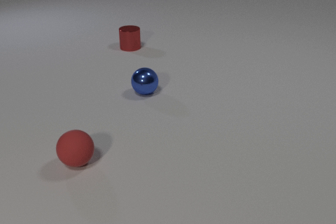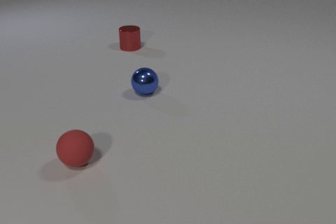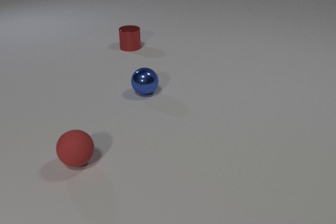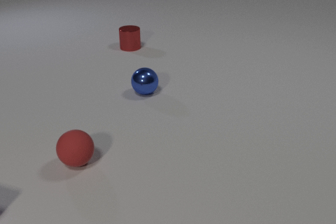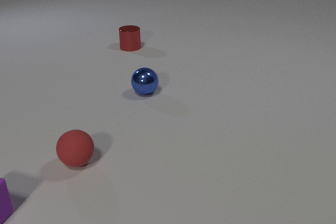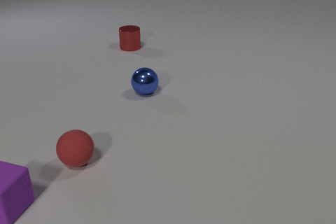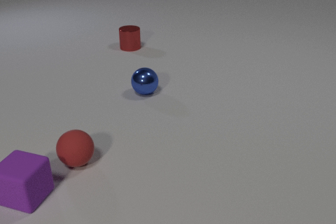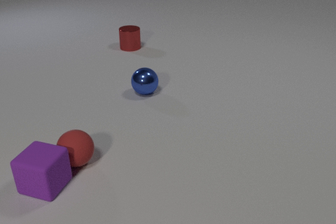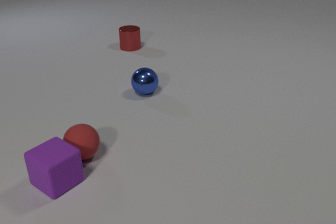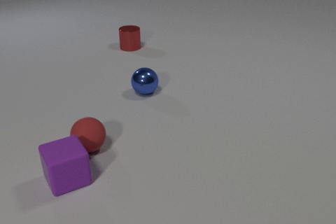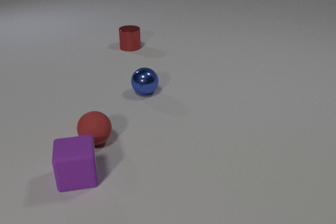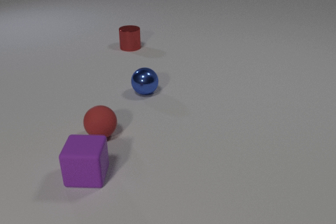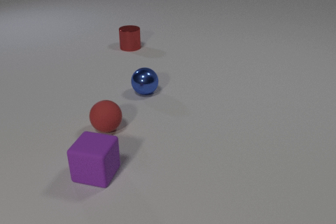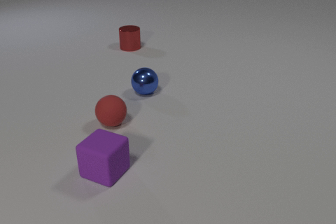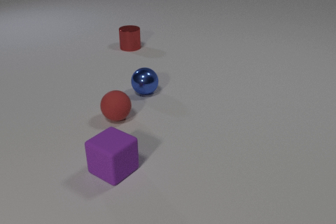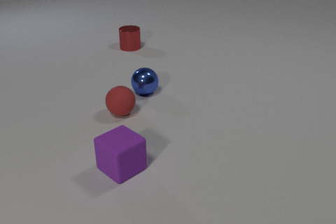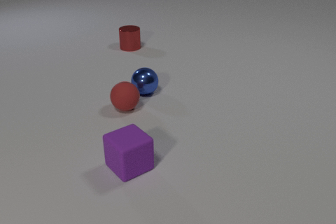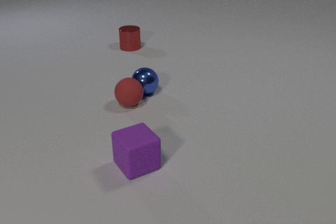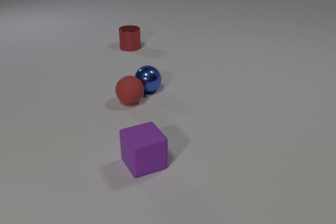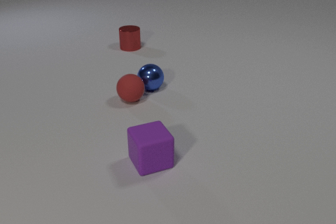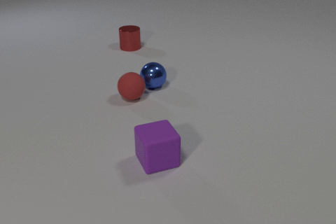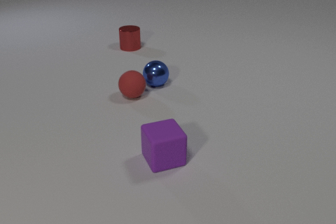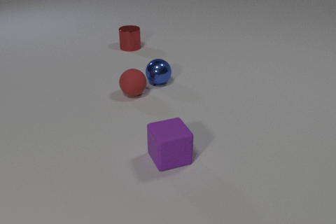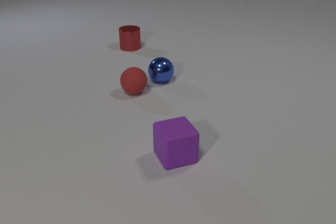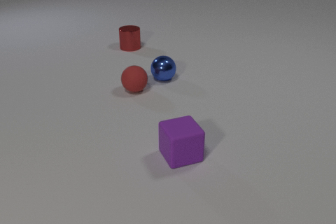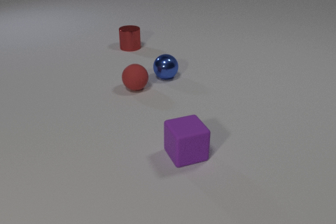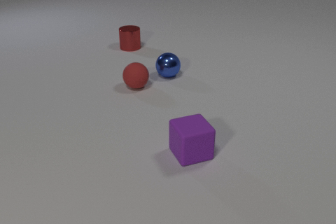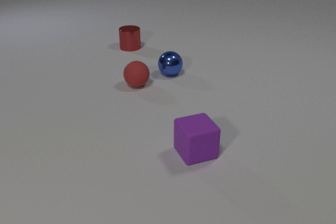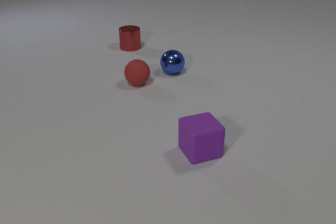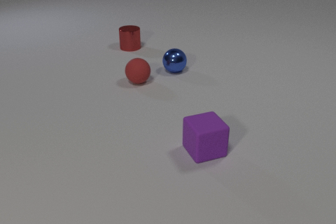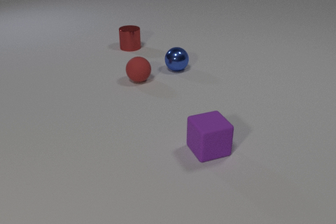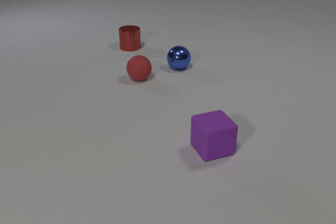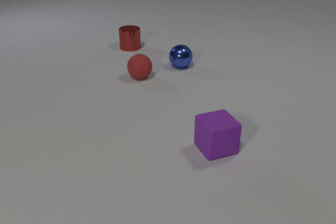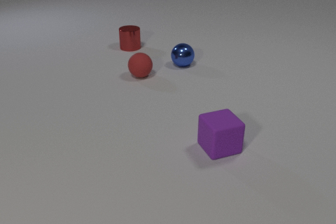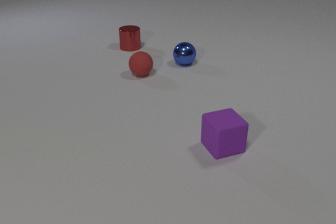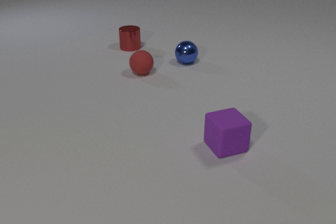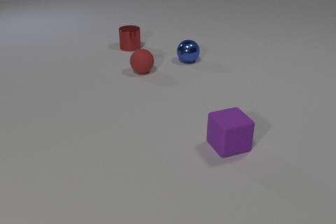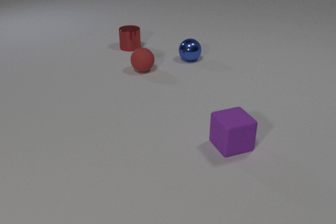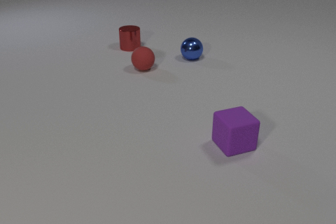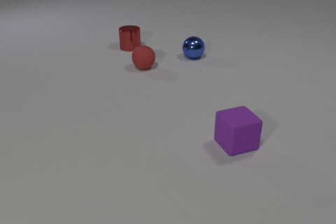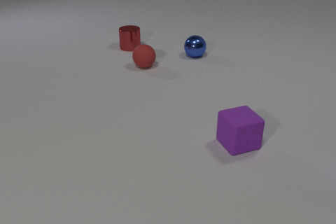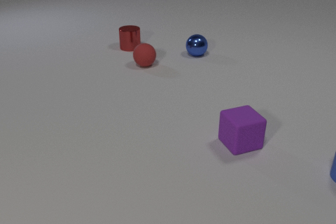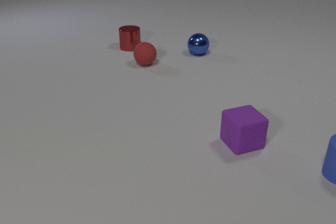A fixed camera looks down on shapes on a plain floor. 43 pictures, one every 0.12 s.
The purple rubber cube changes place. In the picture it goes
to the right.
The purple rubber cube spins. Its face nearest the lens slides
to the left.
0.00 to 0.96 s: The purple rubber cube comes in at the left edge, slides to the right and away from the camera. The red rubber sphere rolls away from the camera. The purple rubber cube and the red rubber sphere collide.
0.96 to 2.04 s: The purple rubber cube slides to the right, spins clockwise seen from above by about 105 degrees, its near face sliding to the left. The red rubber sphere rolls away from the camera and to the right. The red rubber sphere and the blue metal sphere collide.
2.04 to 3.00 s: The purple rubber cube slides to the right. The red rubber sphere rolls away from the camera. The blue metal sphere rolls away from the camera and to the right.
3.00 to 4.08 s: The purple rubber cube slides to the right and away from the camera. The red rubber sphere rolls away from the camera. The blue metal sphere rolls away from the camera and to the right.
4.08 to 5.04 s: The purple rubber cube slides to the right and away from the camera. The red rubber sphere rolls away from the camera. The blue rubber cylinder comes in at the right edge, slides to the left. The blue metal sphere rolls away from the camera and to the right.
Are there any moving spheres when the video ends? yes.
Are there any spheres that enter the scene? no.
What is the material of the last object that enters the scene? rubber.
